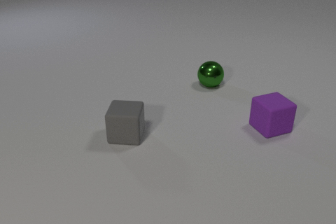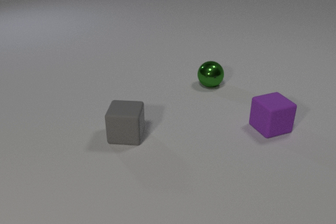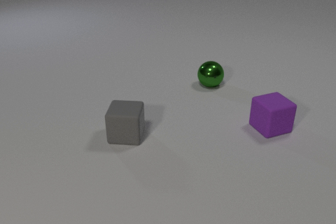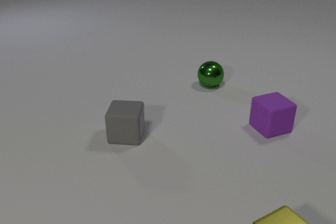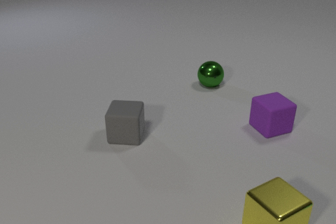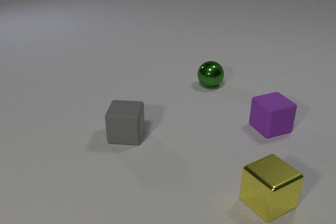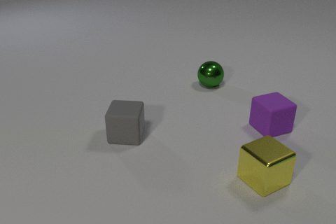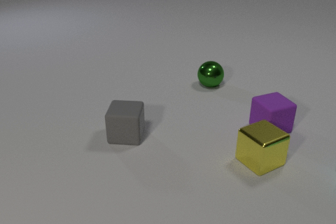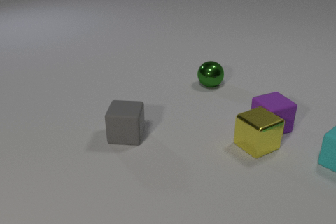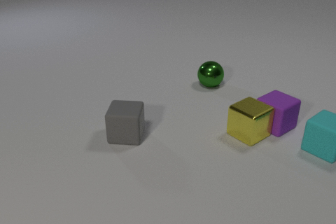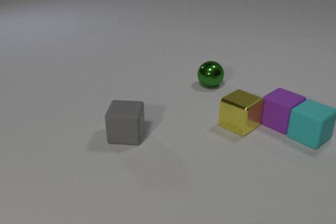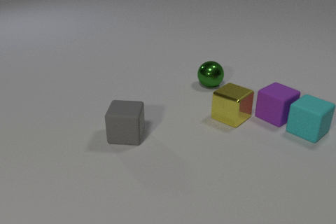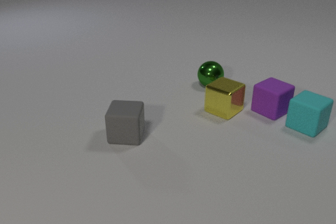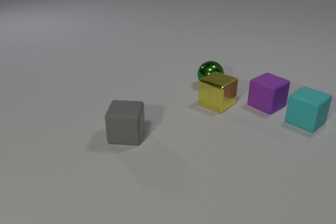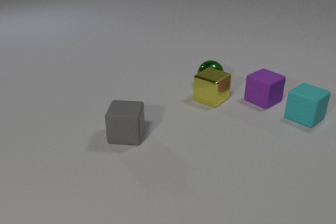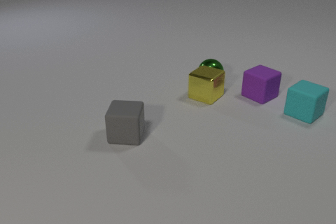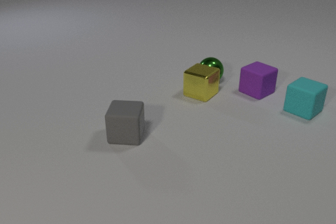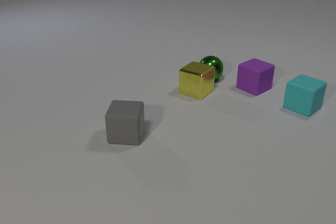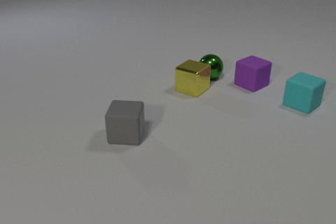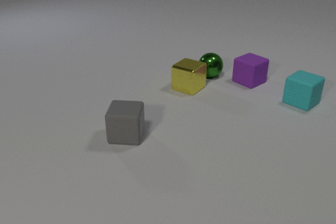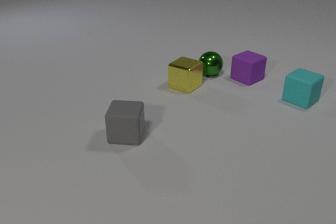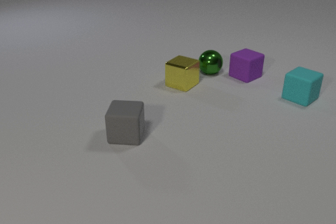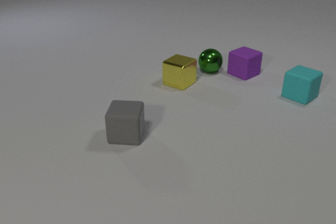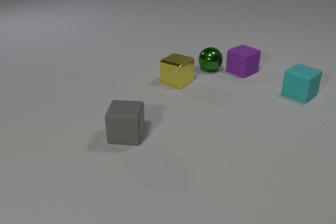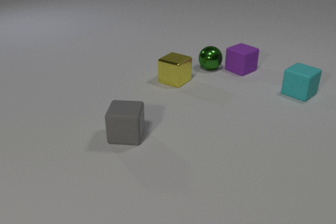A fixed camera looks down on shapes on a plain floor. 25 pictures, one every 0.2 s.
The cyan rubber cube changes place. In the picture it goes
away from the camera.
The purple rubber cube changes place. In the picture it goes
away from the camera.
0.0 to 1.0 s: The yellow metal cube comes in at the bottom edge, slides away from the camera.
1.0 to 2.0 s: The yellow metal cube slides away from the camera. The purple rubber cube slides away from the camera and to the right, spins counterclockwise seen from above by about 15 degrees, its near face sliding to the right. The cyan rubber cube comes in at the right edge, slides away from the camera and to the left. The yellow metal cube and the purple rubber cube collide. The purple rubber cube and the cyan rubber cube collide.
2.0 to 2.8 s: The yellow metal cube slides away from the camera and to the left. The purple rubber cube slides away from the camera and to the left. The cyan rubber cube slides away from the camera. The yellow metal cube and the green metal sphere collide.
2.8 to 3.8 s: The yellow metal cube slides away from the camera and to the left. The purple rubber cube slides away from the camera. The cyan rubber cube slides away from the camera. The green metal sphere rolls away from the camera.
3.8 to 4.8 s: The yellow metal cube slides away from the camera and to the left. The purple rubber cube slides away from the camera. The cyan rubber cube slides away from the camera. The green metal sphere rolls away from the camera.
What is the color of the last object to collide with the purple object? cyan.
How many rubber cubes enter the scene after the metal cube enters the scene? 1.
What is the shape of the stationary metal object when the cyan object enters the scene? sphere.
